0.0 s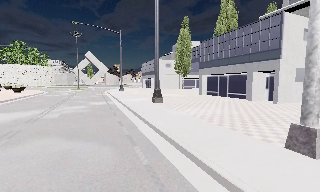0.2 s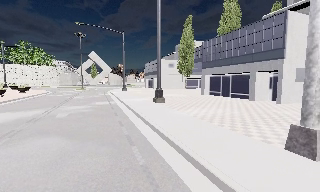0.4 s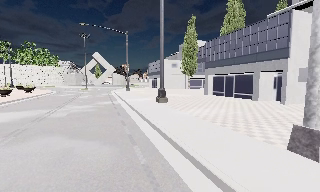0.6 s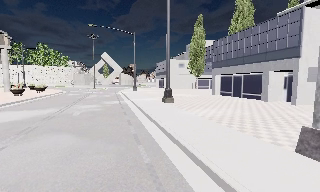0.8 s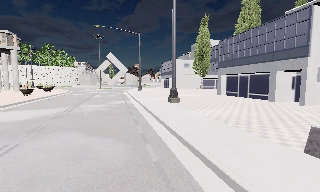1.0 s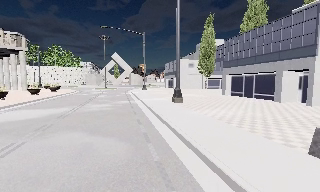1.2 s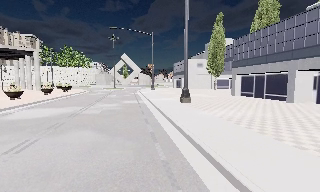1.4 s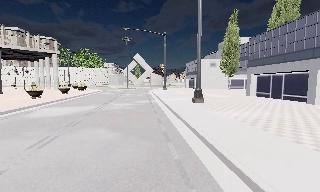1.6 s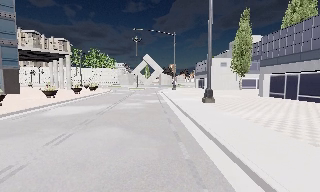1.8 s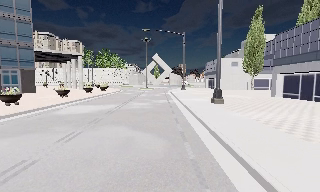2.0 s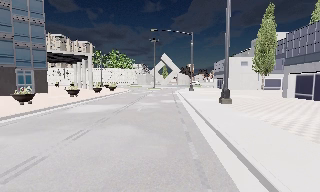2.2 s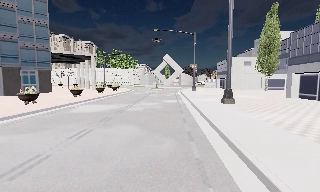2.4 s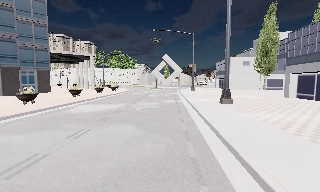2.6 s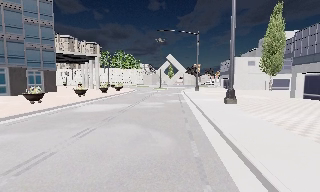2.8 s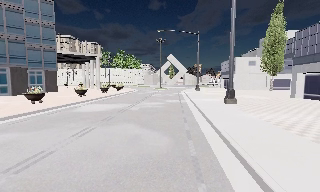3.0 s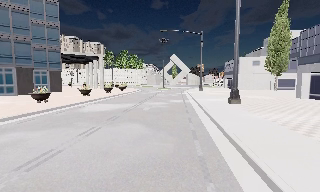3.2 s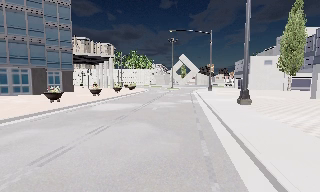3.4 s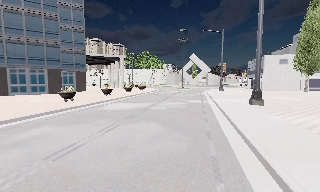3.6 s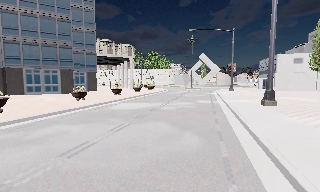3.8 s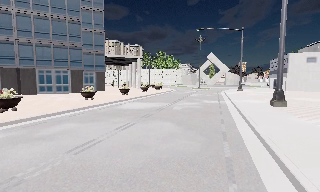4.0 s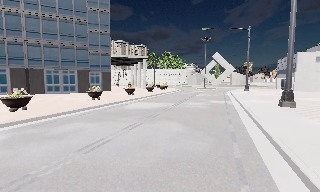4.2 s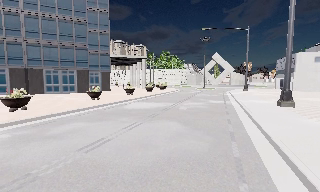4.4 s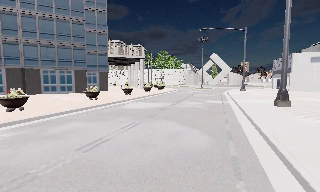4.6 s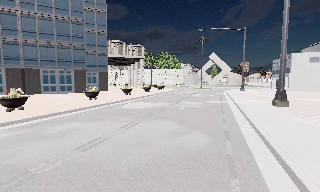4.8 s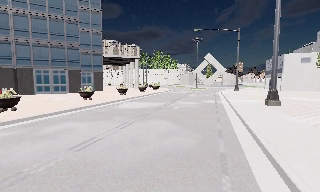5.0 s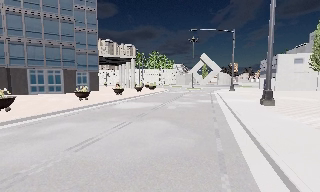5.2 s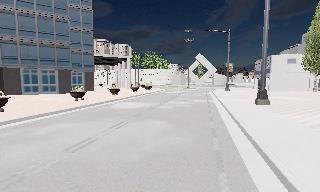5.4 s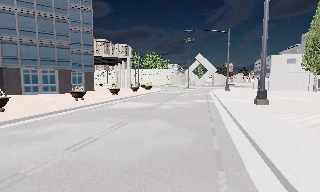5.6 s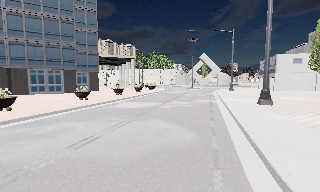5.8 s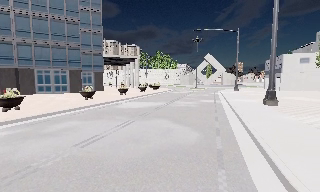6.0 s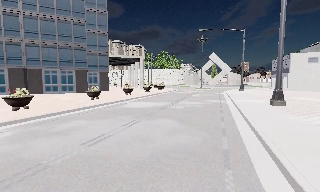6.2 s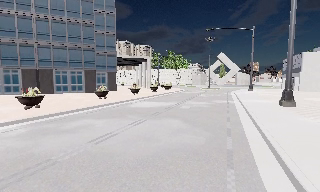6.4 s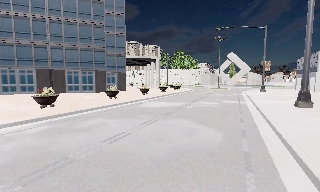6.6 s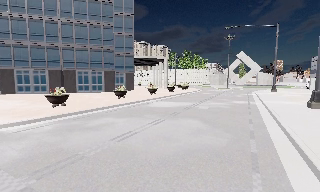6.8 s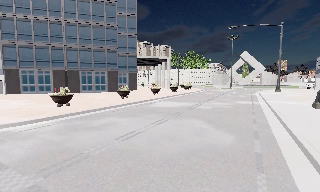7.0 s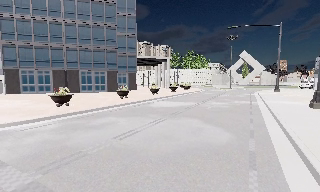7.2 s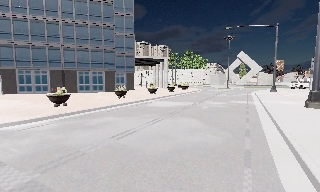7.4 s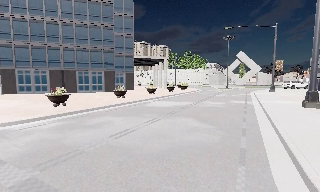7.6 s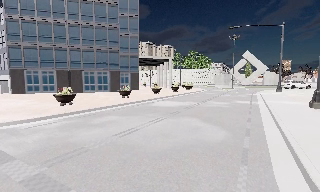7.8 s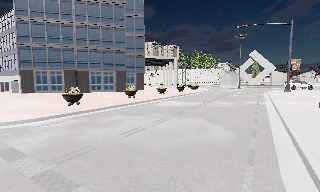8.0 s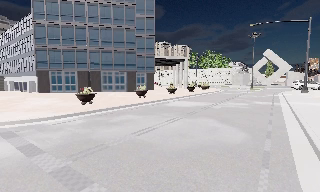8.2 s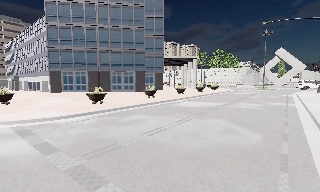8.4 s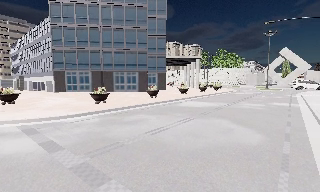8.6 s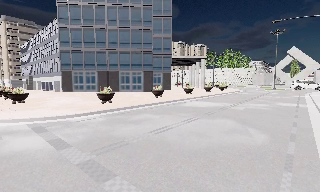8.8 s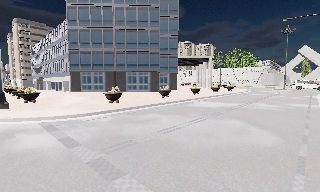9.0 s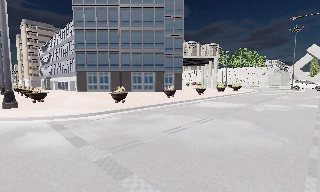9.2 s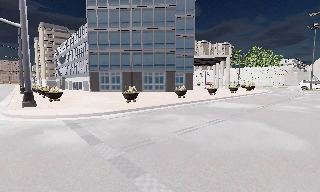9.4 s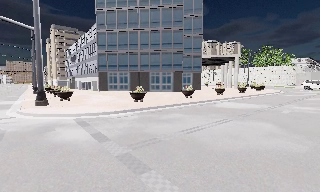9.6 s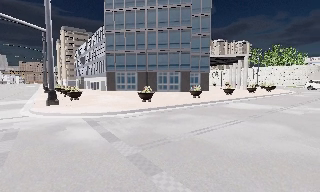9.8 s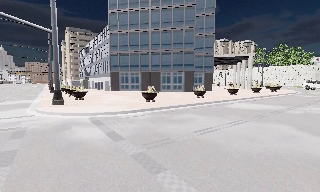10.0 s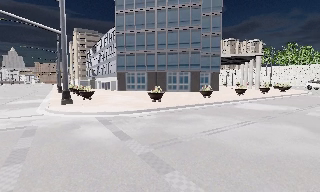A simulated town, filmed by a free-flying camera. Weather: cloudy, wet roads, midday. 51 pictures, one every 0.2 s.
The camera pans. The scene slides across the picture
to the right.
The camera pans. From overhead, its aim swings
counterclockwise.
0.0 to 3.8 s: The camera pans to its left, which is counterclockwise from overhead, by about 40 degrees. It travels backward and to its right, about 1 m.
3.8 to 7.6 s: The scene slides to the right, as the camera pans about 10 degrees to its left. It travels backward, about 1 m, so what stands in front gets smaller.
7.6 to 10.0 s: The camera pans to its left, which is counterclockwise from overhead, by about 25 degrees.
The film runs backward here.
